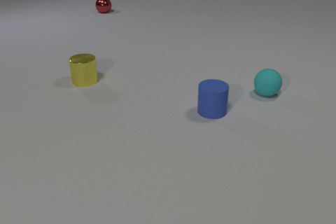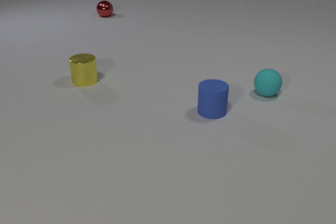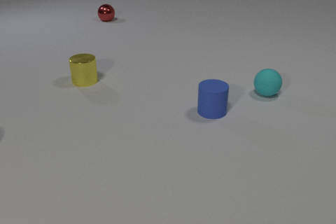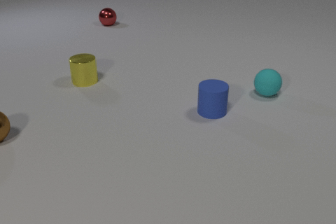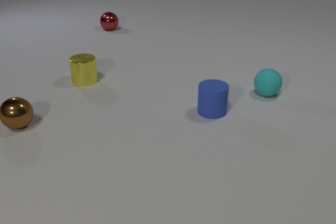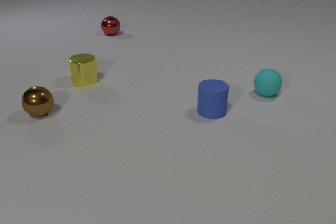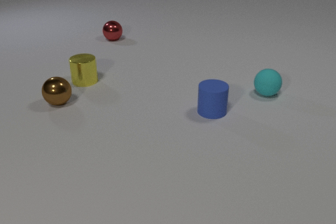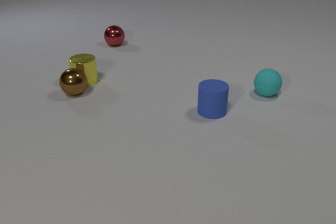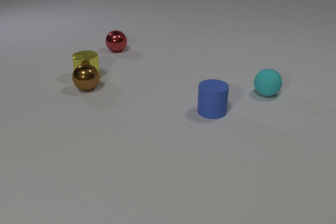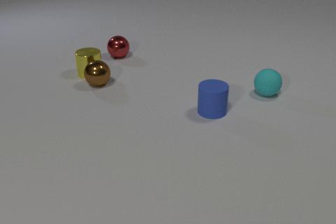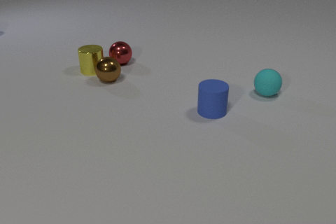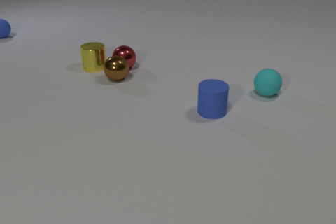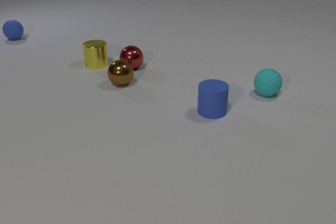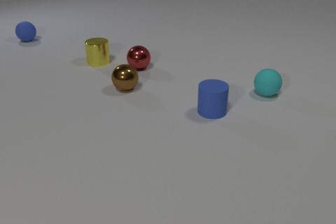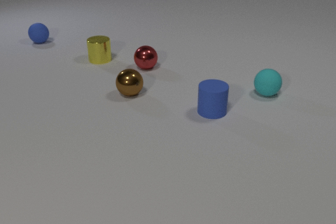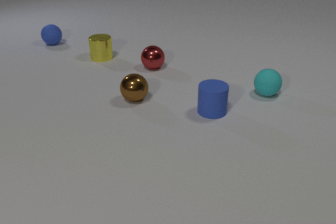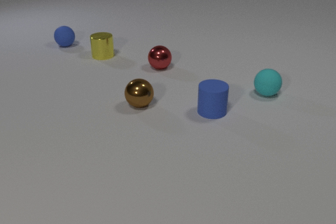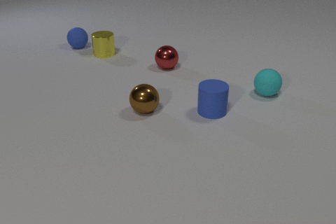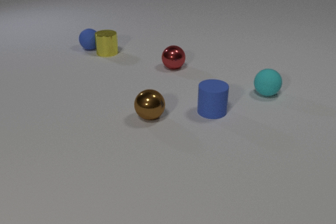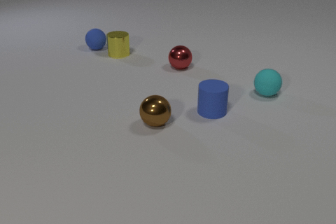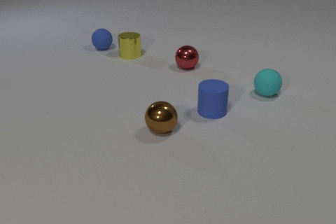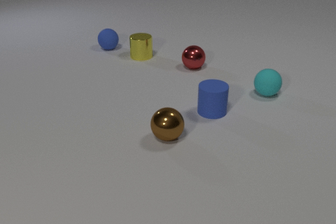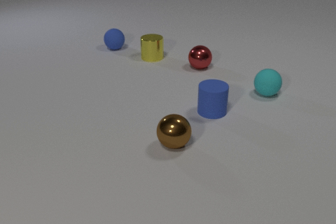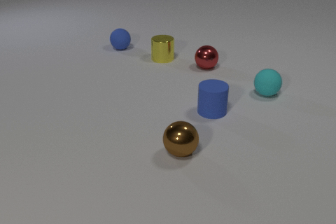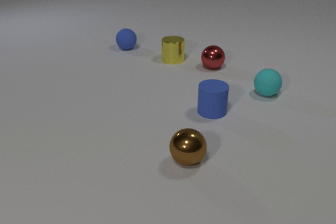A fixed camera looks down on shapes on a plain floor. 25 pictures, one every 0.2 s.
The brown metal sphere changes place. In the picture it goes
to the right.
The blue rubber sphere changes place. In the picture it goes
to the right.
0.0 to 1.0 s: The brown metal sphere comes in at the left edge, rolls to the right and away from the camera. The red metal sphere rolls toward the camera.
1.0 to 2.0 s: The brown metal sphere rolls to the right and away from the camera. The yellow metal cylinder slides away from the camera. The red metal sphere rolls toward the camera. The brown metal sphere and the yellow metal cylinder collide.
2.0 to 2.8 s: The brown metal sphere rolls toward the camera and to the right. The yellow metal cylinder slides away from the camera. The blue rubber sphere comes in at the left edge, rolls to the right and toward the camera. The red metal sphere rolls to the right and toward the camera. The brown metal sphere and the red metal sphere collide.
2.8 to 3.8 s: The brown metal sphere rolls toward the camera and to the right. The yellow metal cylinder slides to the right and away from the camera. The blue rubber sphere rolls to the right and toward the camera. The red metal sphere rolls to the right. The yellow metal cylinder and the blue rubber sphere collide.
3.8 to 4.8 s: The brown metal sphere rolls toward the camera and to the right. The yellow metal cylinder slides to the right. The blue rubber sphere rolls to the right. The red metal sphere rolls to the right.
Are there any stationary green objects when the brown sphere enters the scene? no.
What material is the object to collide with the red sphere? metal.
How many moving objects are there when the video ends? 4.
